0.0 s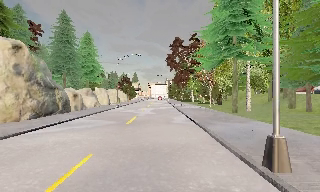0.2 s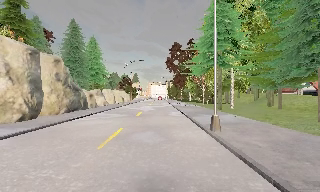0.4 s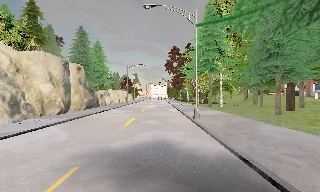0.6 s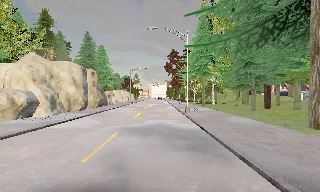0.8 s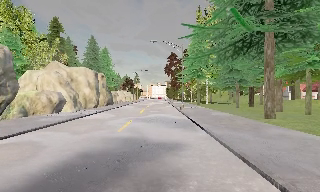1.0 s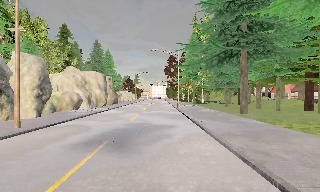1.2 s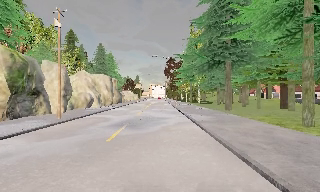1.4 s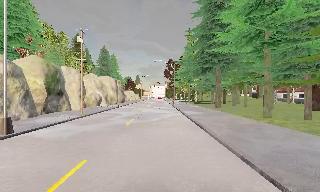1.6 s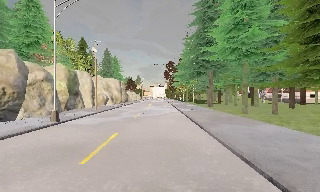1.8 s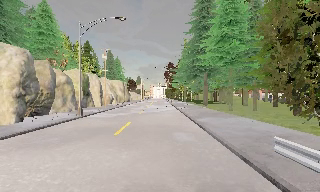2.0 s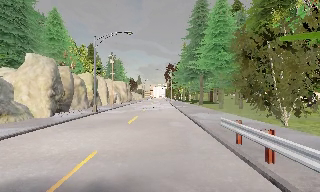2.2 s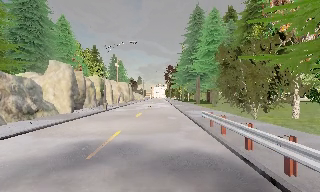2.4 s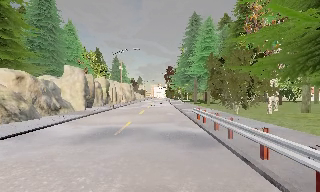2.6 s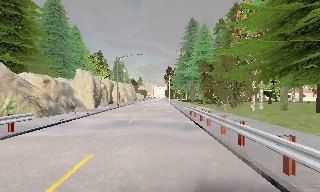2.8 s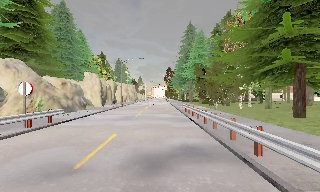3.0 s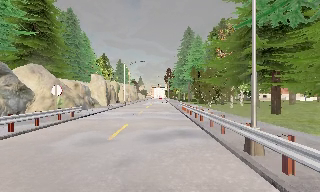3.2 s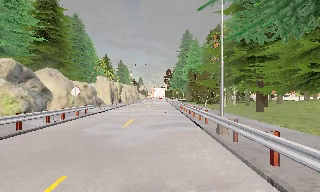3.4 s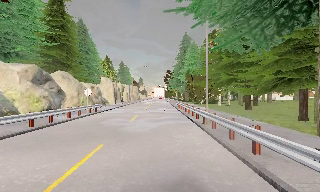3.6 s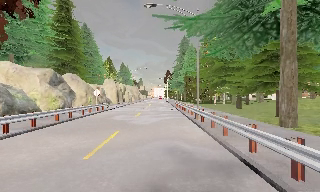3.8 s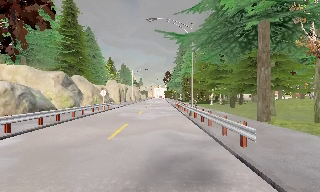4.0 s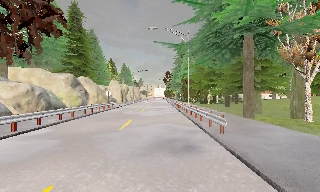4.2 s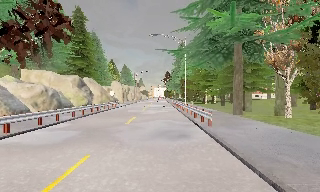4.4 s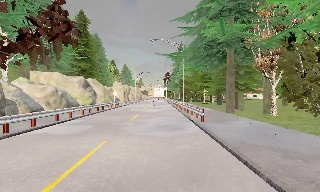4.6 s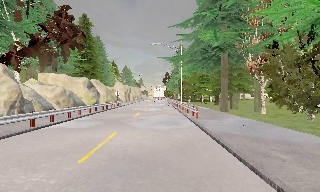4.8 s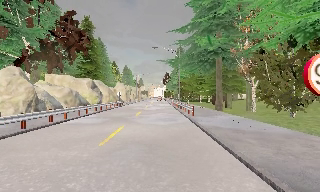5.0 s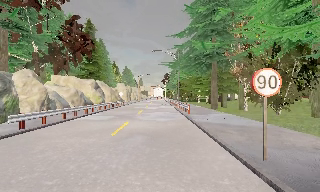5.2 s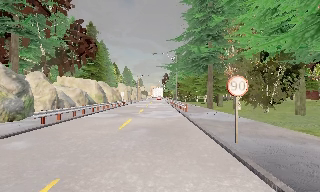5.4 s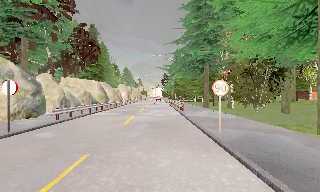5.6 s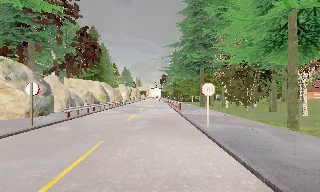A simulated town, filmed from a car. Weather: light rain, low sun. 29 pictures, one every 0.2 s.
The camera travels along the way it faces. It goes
backward.
0.0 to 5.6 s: The camera travels backward, about 65 m, so what stands in front gets smaller. It loses speed.
The film runs backward here.
